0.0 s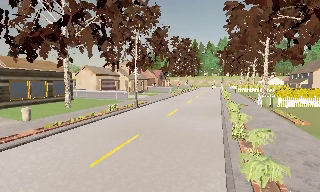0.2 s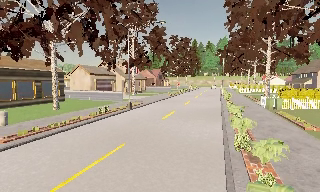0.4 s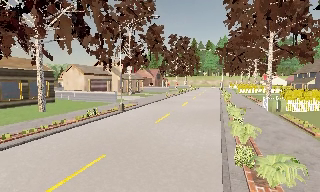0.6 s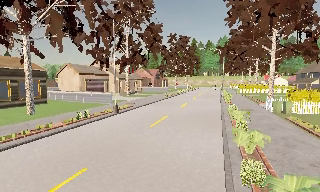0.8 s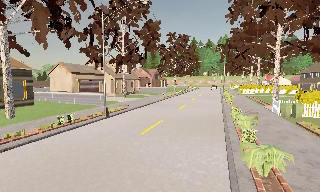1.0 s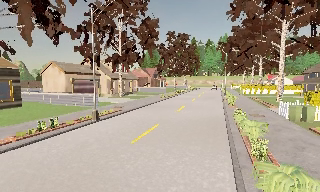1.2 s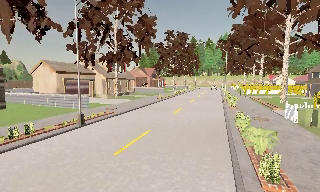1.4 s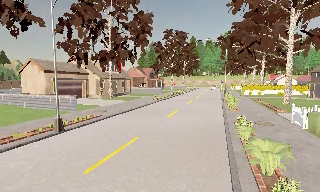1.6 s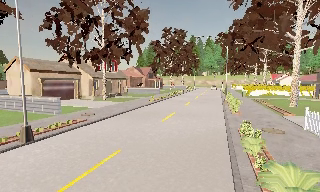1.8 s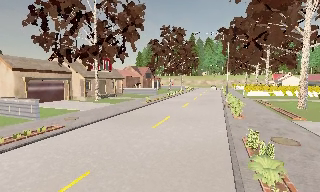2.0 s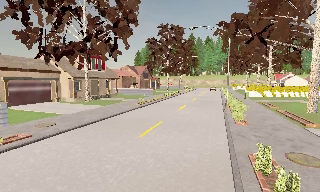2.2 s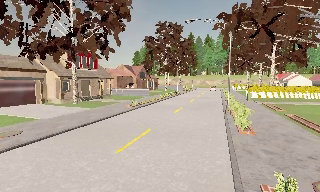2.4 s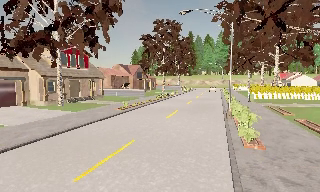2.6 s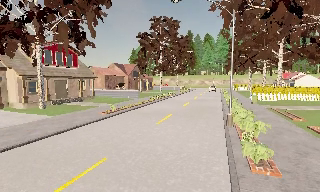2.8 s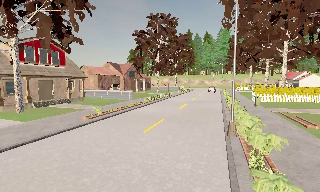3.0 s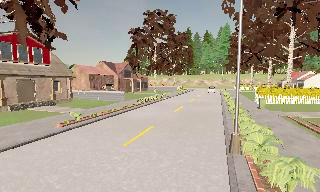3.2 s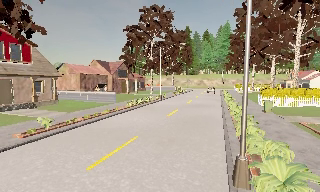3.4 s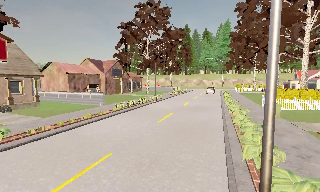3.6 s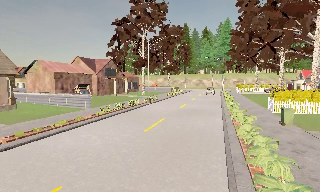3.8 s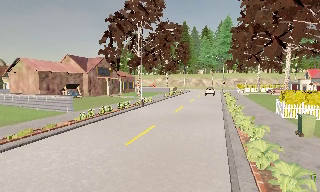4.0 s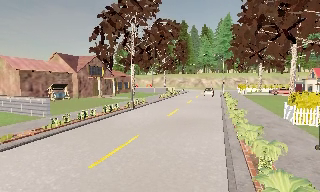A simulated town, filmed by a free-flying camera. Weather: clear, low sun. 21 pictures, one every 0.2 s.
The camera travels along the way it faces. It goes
forward.
0.0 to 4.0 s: The camera travels forward, about 35 m, so what stands in front looms larger. It gains speed.
The film runs forward here.
